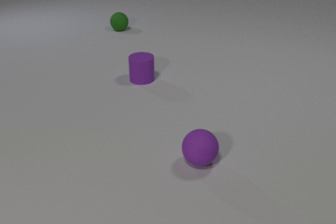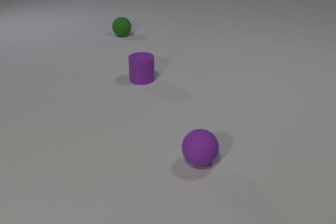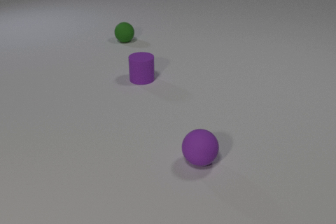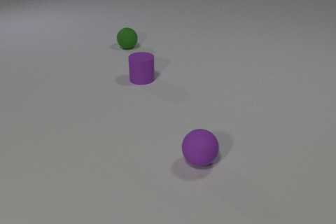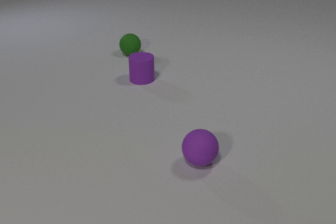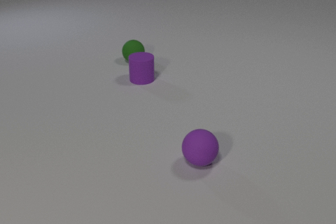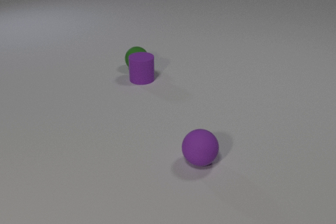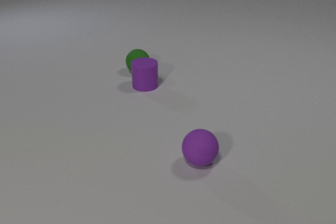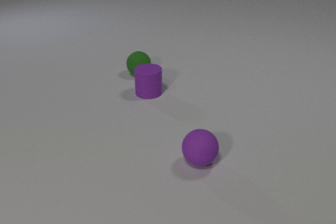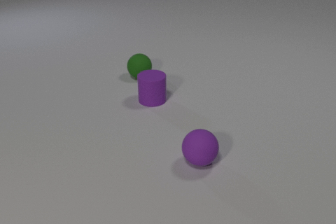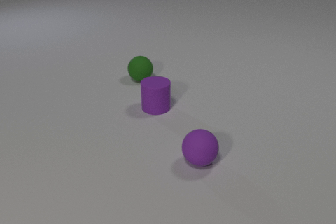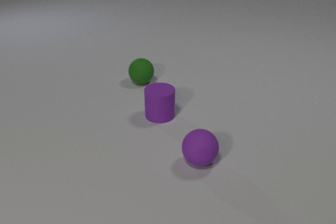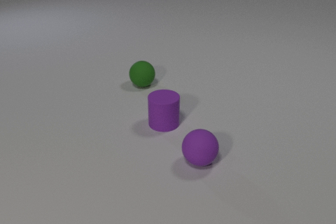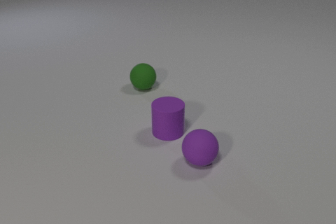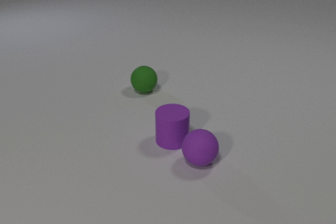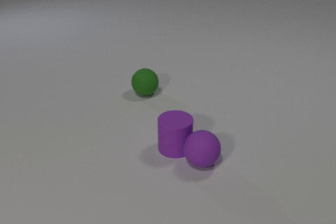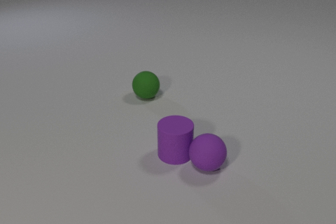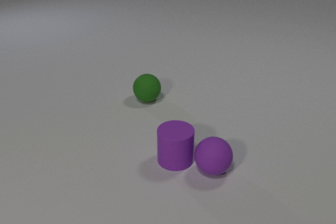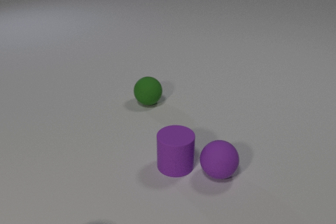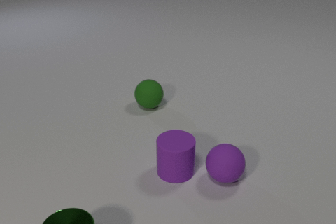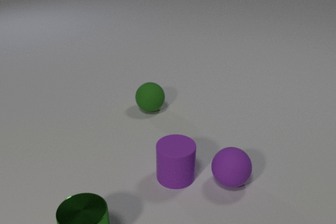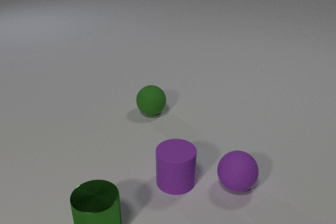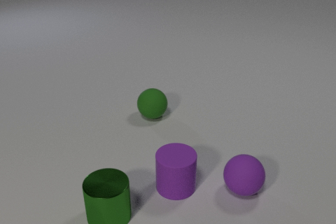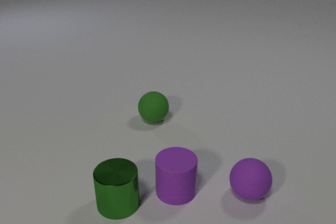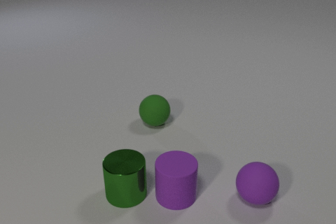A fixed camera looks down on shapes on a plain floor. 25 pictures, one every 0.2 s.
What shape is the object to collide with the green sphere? cylinder.
How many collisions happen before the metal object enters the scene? 2.
What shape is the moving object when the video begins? sphere.
0.0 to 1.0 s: The green rubber sphere rolls toward the camera.
1.0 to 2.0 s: The green rubber sphere rolls toward the camera. The purple rubber cylinder slides toward the camera. The green rubber sphere and the purple rubber cylinder collide.
2.0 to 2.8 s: The green rubber sphere rolls toward the camera. The purple rubber cylinder slides toward the camera.
2.8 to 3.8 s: The green rubber sphere rolls toward the camera. The purple rubber cylinder slides toward the camera. The green metal cylinder comes in at the bottom edge, slides away from the camera and to the right. The purple rubber sphere rolls to the right and toward the camera. The purple rubber cylinder and the purple rubber sphere collide.
3.8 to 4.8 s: The green rubber sphere rolls toward the camera. The purple rubber cylinder slides toward the camera. The green metal cylinder slides away from the camera and to the right. The purple rubber sphere rolls to the right and toward the camera.
